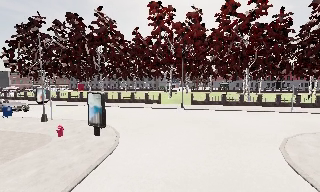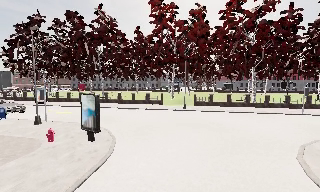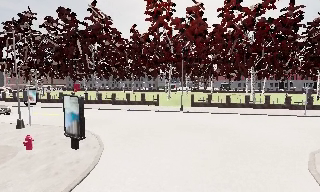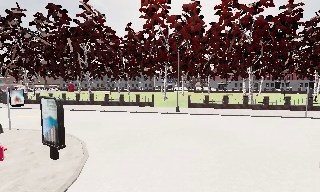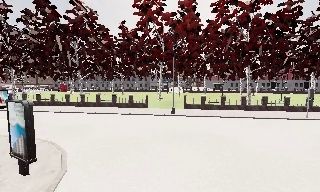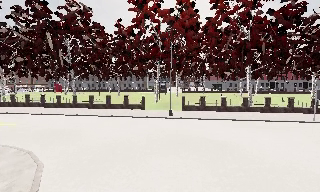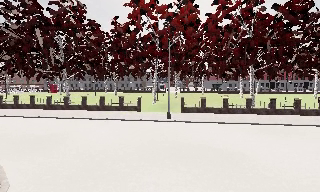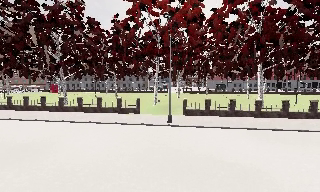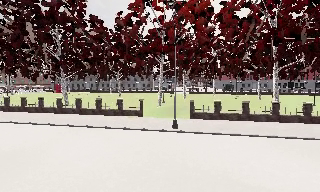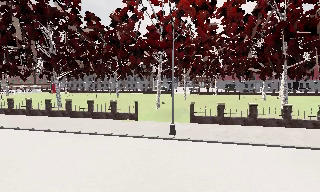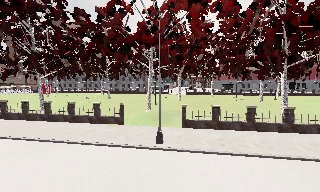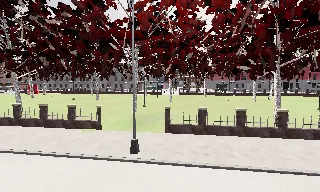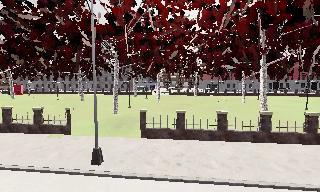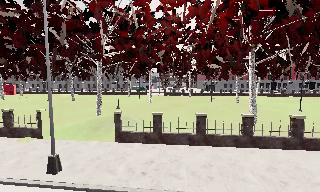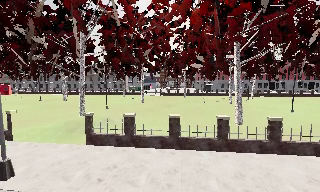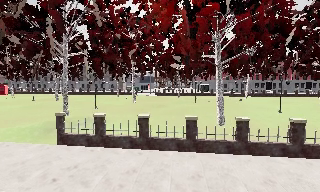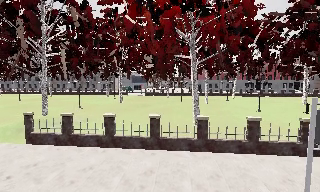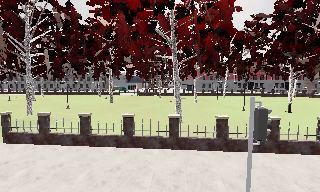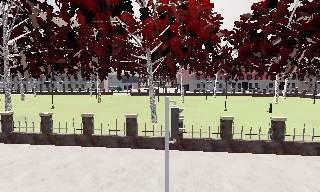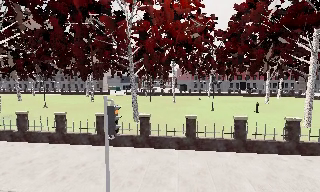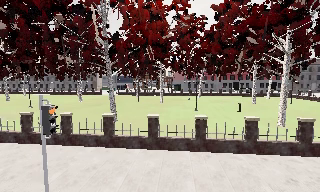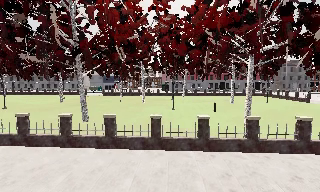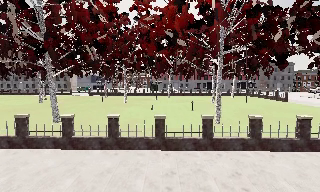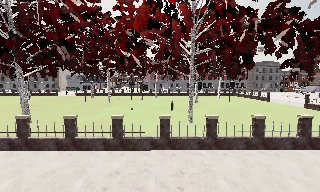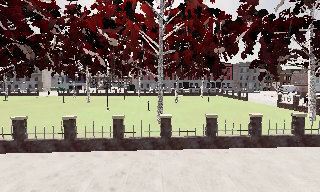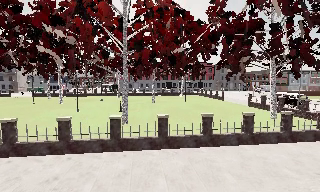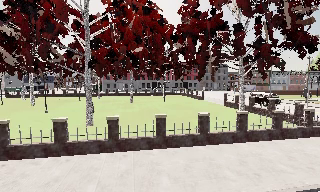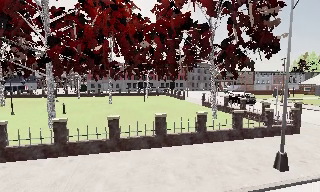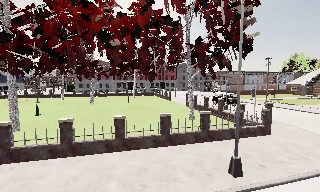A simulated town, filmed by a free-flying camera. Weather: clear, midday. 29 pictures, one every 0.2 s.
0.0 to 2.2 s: The camera travels forward, about 14 m, so what stands in front looms larger.
2.2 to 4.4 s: The camera travels to its right, about 19 m, so close, fixed things drift to the left.
4.4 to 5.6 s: The scene slides to the left, as the camera pans about 15 degrees to its right. It travels to its right, about 12 m, so close, fixed things drift to the left.
The film runs forward here.
